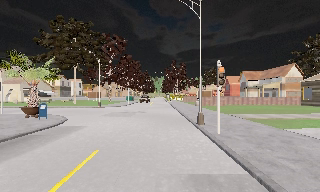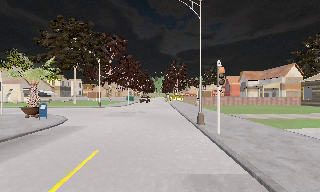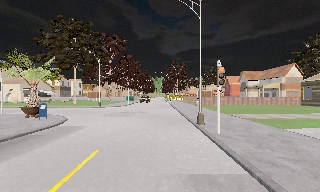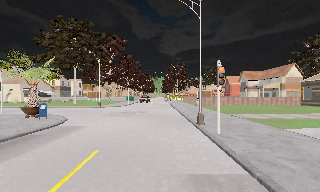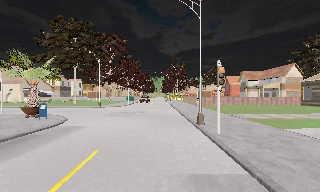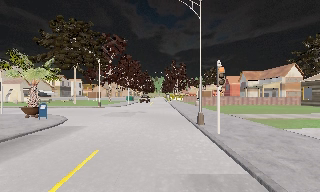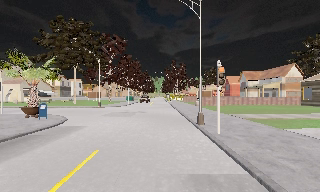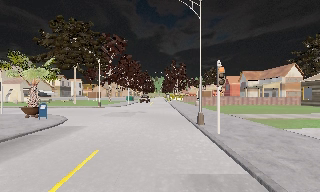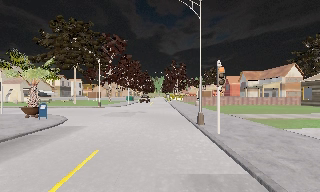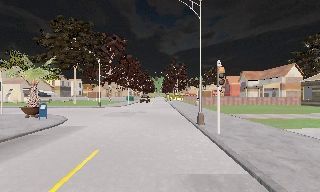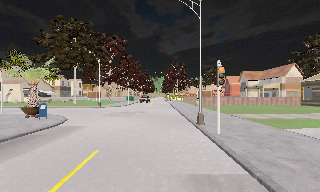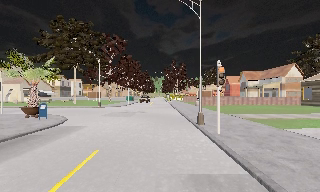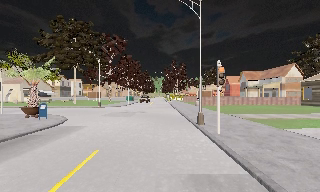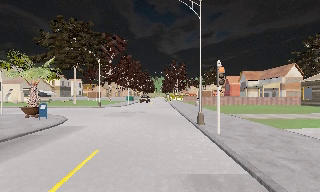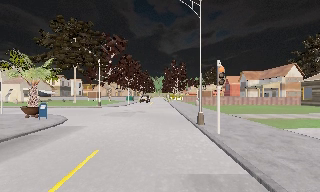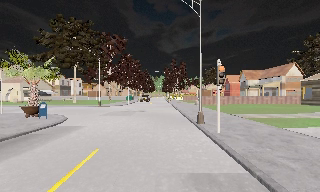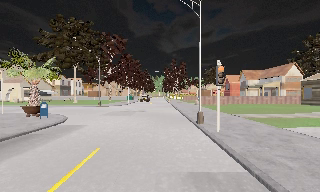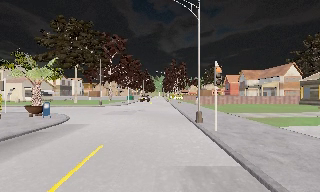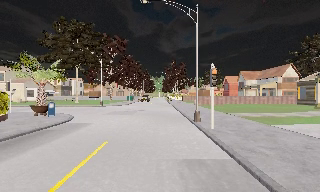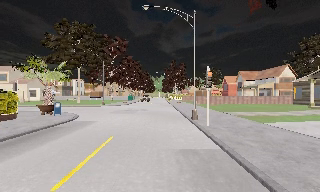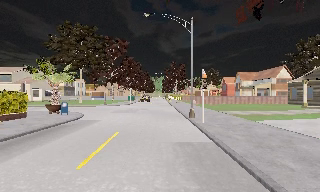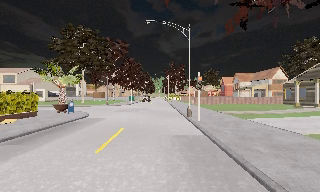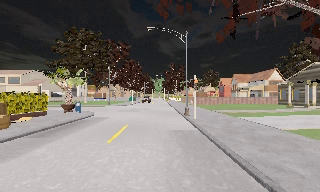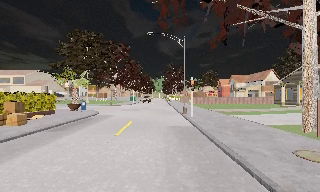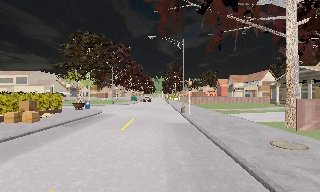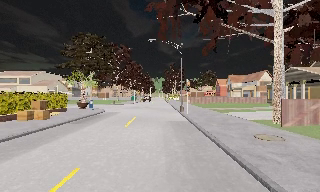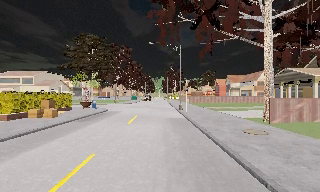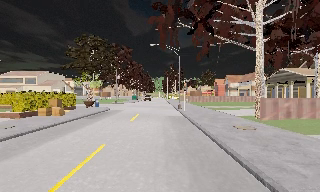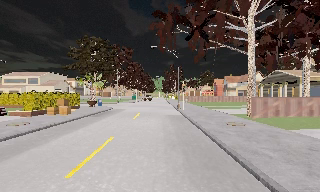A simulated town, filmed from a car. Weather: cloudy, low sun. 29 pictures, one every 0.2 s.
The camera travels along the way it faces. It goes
backward.
0.0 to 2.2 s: The camera keeps its place and its aim.
2.2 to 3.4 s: The camera shifts only a little, or ends up much as it began.
3.4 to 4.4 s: The camera travels backward, about 4.5 m, so what stands in front gets smaller. It gains speed.
4.4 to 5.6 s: The camera travels backward, about 6 m, so what stands in front gets smaller.
The film runs backward here.
